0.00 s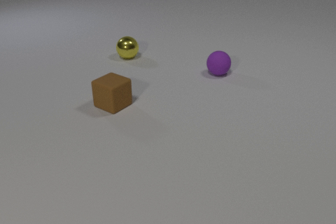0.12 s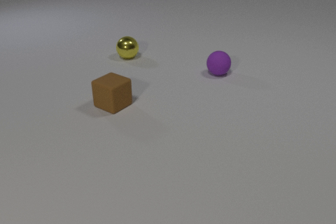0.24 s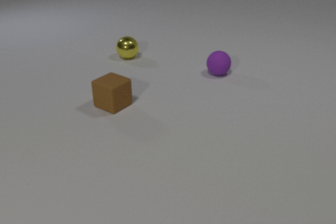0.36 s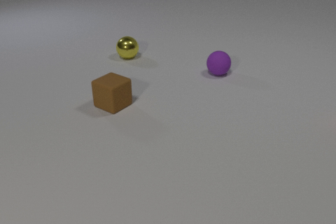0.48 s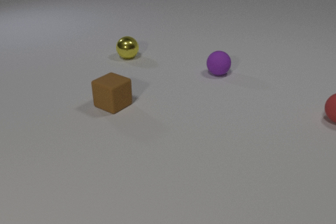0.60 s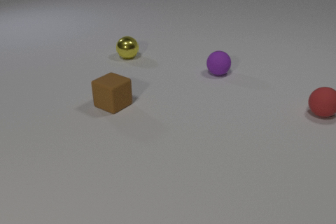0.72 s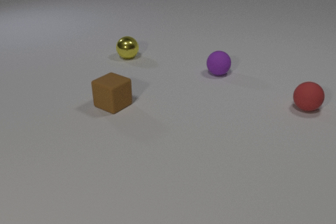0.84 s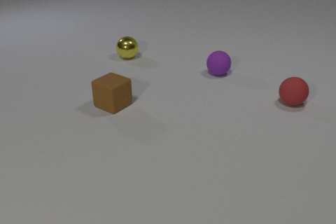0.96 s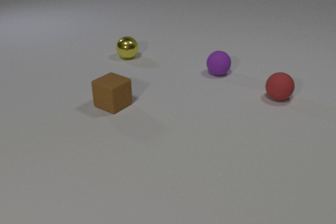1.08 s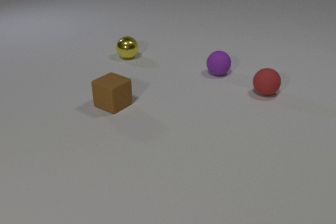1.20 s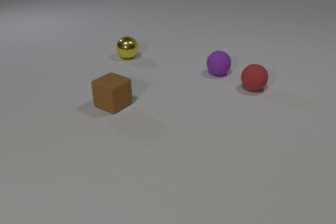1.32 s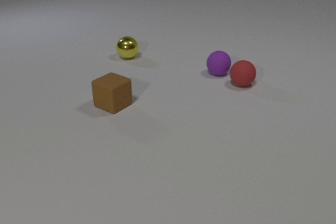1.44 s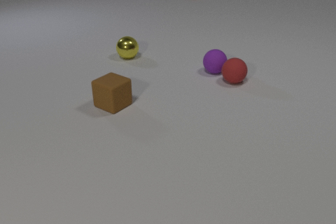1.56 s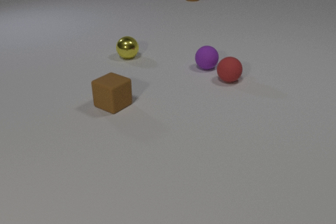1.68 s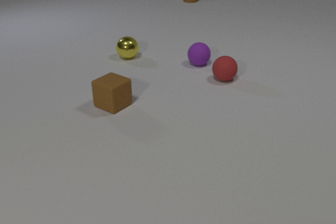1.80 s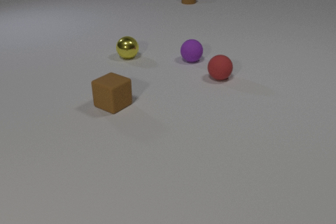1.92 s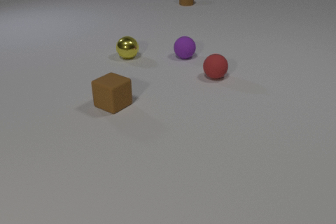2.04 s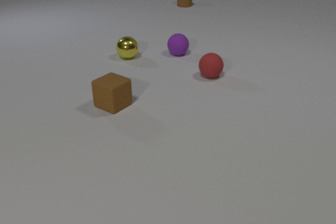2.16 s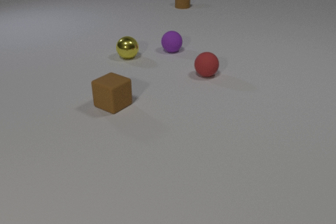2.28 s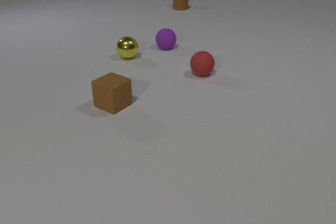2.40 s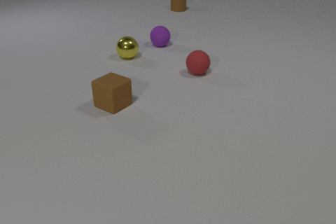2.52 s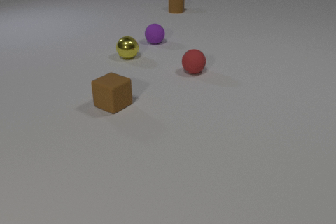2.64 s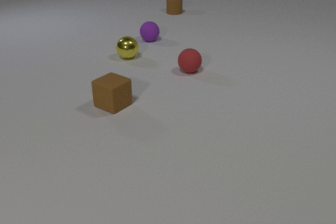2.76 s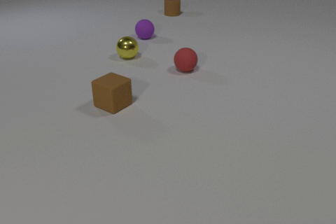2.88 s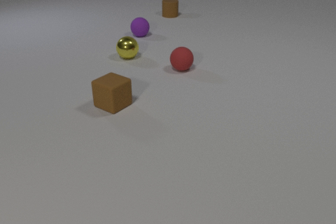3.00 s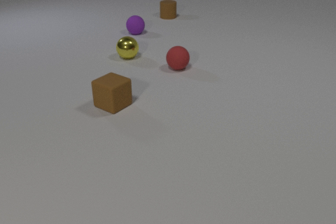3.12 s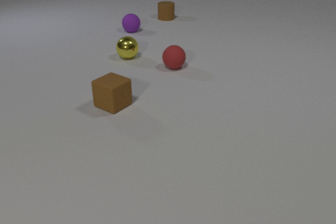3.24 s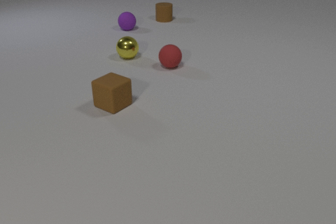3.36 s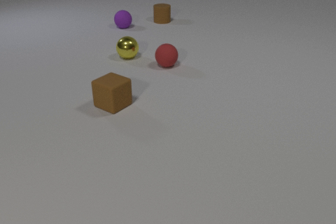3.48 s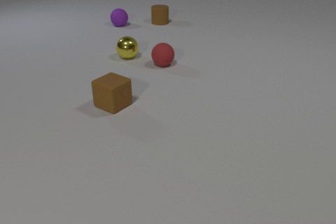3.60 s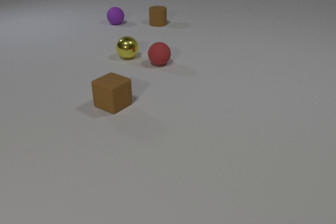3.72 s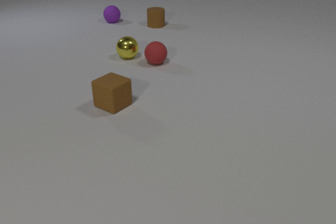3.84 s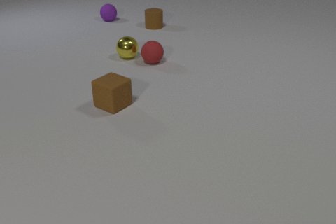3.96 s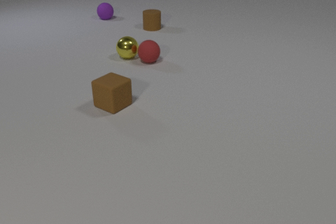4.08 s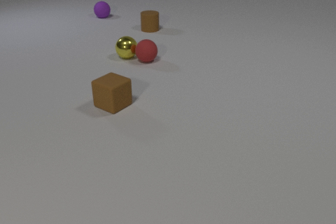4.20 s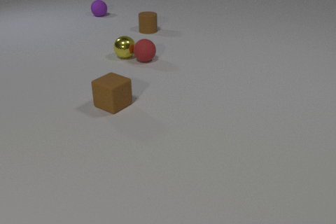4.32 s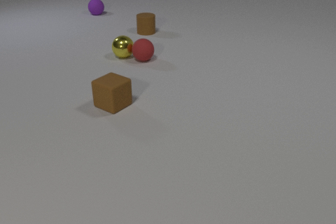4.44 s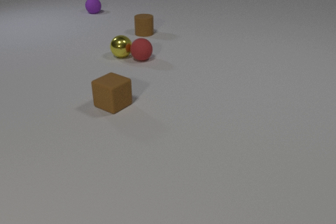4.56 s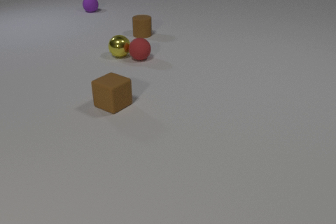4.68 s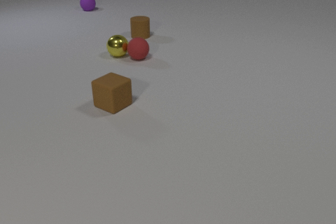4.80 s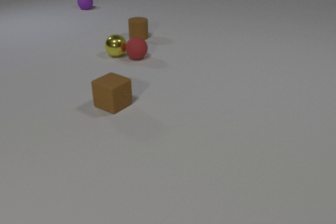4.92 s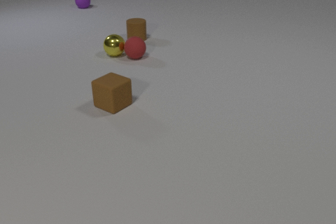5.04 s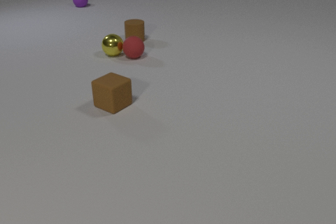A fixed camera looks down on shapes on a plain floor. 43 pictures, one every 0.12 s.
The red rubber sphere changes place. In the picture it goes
to the left.
The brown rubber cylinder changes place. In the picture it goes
toward the camera.
0.00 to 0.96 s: The red rubber sphere comes in at the right edge, rolls to the left and away from the camera.
0.96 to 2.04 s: The red rubber sphere rolls to the left and away from the camera. The purple rubber sphere rolls away from the camera and to the left. The brown rubber cylinder comes in at the top edge, slides toward the camera. The red rubber sphere and the purple rubber sphere collide.
2.04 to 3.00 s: The red rubber sphere rolls to the left and away from the camera. The purple rubber sphere rolls away from the camera and to the left. The brown rubber cylinder slides toward the camera.
3.00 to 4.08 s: The red rubber sphere rolls to the left and away from the camera. The purple rubber sphere rolls away from the camera and to the left. The brown rubber cylinder slides toward the camera and to the left. The red rubber sphere and the yellow metal sphere collide.
4.08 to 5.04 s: The red rubber sphere rolls to the left and away from the camera. The purple rubber sphere rolls away from the camera and to the left. The yellow metal sphere rolls to the left and away from the camera. The brown rubber cylinder slides toward the camera and to the left.
How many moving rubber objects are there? 3.
How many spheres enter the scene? 1.
Are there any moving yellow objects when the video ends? yes.
